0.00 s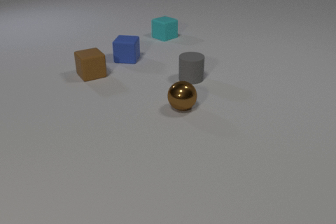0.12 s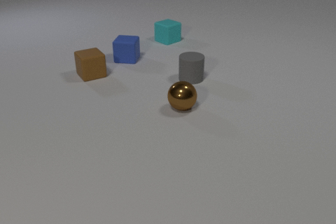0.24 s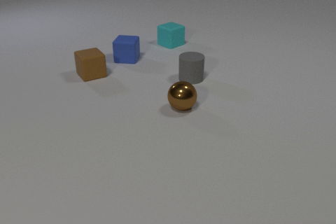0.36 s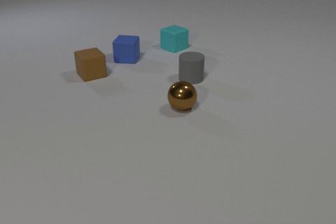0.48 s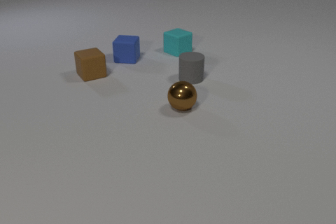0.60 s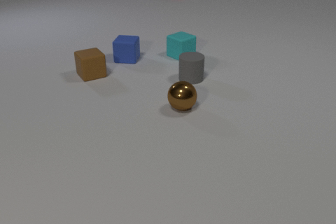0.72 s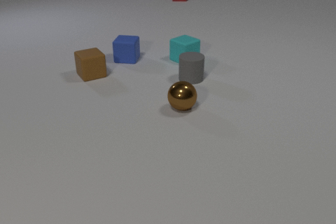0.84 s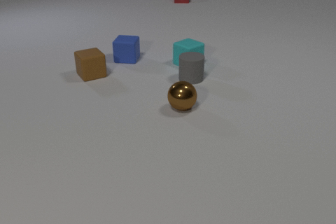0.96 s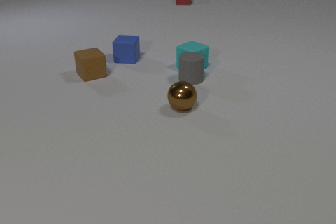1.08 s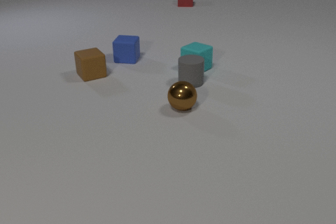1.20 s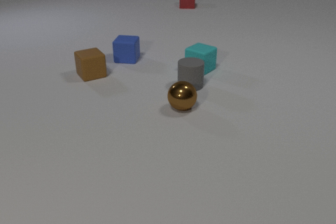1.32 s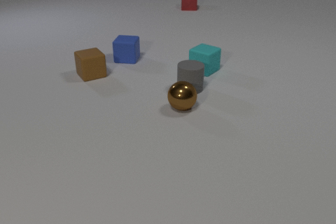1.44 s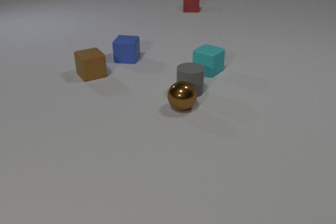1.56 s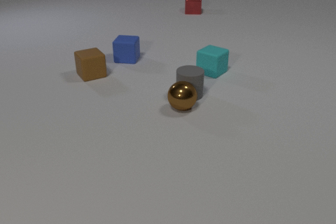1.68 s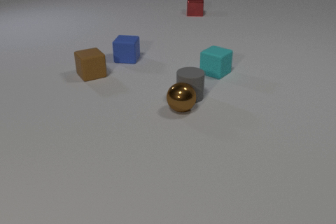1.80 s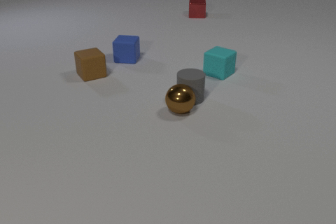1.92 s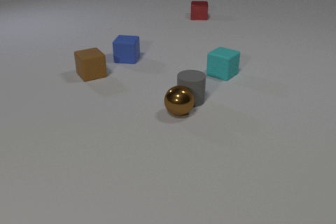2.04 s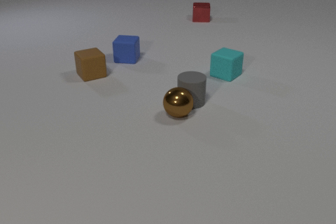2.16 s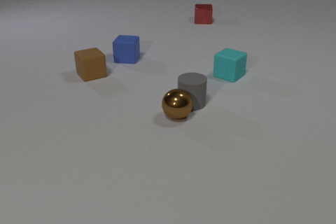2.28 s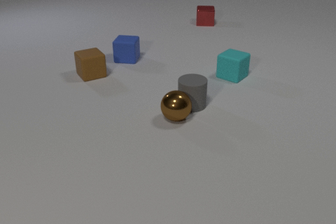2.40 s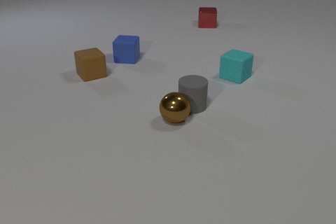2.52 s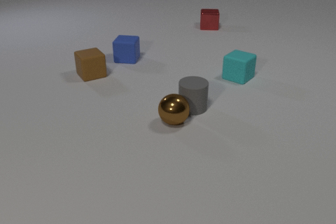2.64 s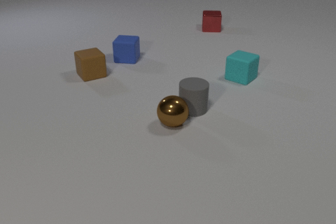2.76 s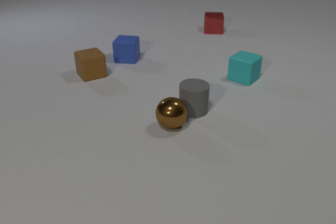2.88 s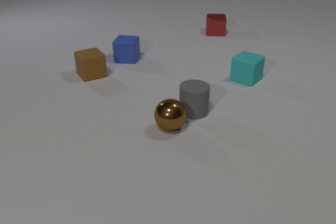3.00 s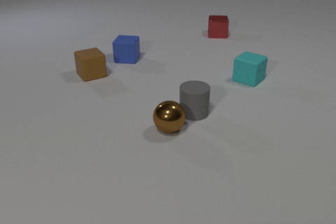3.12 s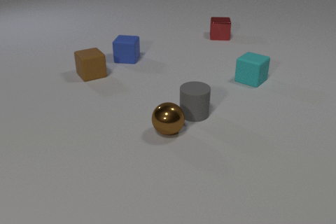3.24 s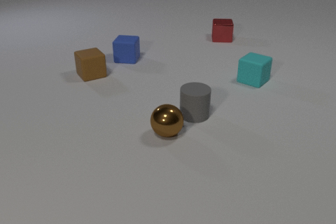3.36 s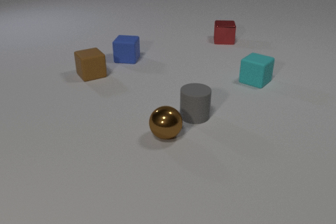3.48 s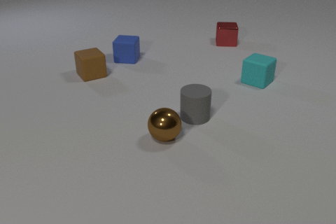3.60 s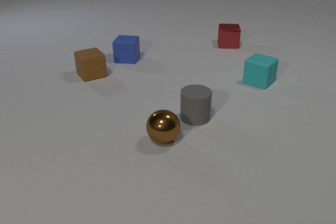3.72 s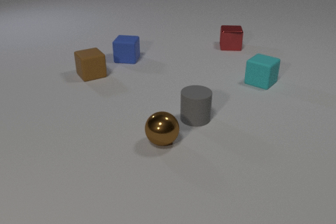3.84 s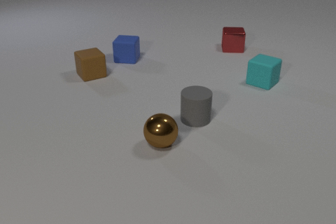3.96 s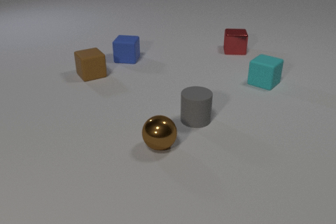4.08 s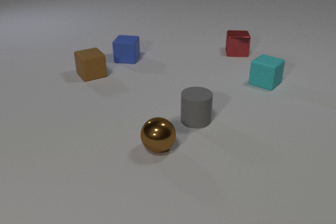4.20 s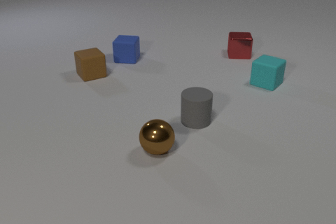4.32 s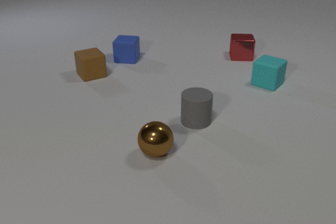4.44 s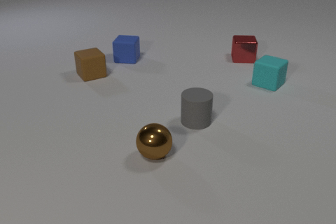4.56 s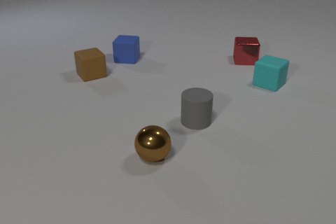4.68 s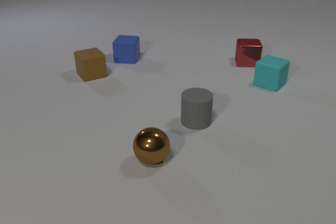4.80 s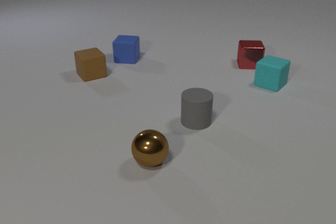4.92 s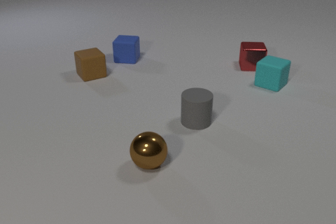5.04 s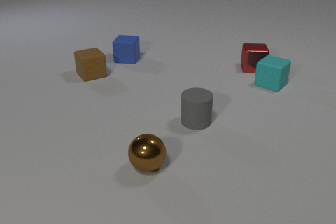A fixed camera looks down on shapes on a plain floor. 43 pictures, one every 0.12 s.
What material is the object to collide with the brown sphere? rubber.
How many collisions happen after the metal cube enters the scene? 2.
Are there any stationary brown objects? yes.
0.00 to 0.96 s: The cyan rubber cube slides toward the camera. The red metal cube comes in at the top edge, slides toward the camera. The cyan rubber cube and the gray rubber cylinder collide.
0.96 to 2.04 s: The cyan rubber cube slides to the right and toward the camera. The gray rubber cylinder slides toward the camera. The red metal cube slides toward the camera. The brown metal sphere rolls toward the camera. The gray rubber cylinder and the brown metal sphere collide.
2.04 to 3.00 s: The cyan rubber cube slides to the right. The gray rubber cylinder slides toward the camera. The red metal cube slides toward the camera. The brown metal sphere rolls toward the camera.
3.00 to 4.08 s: The cyan rubber cube slides to the right. The gray rubber cylinder slides toward the camera. The red metal cube slides toward the camera and to the right. The brown metal sphere rolls toward the camera.
4.08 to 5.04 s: The cyan rubber cube slides to the right. The red metal cube slides toward the camera and to the right. The brown metal sphere rolls toward the camera.
